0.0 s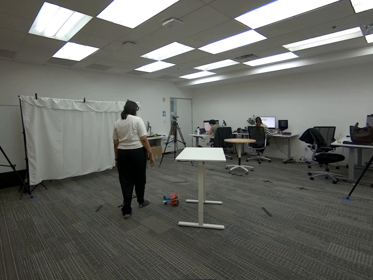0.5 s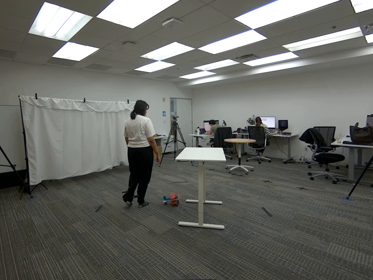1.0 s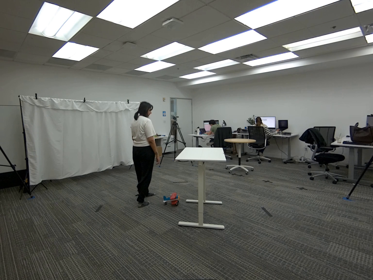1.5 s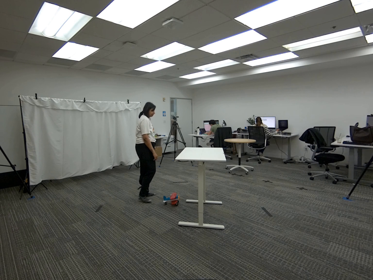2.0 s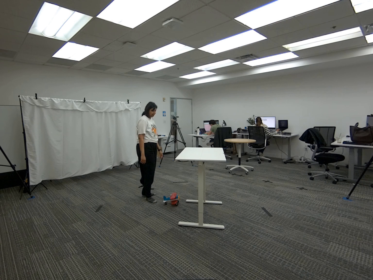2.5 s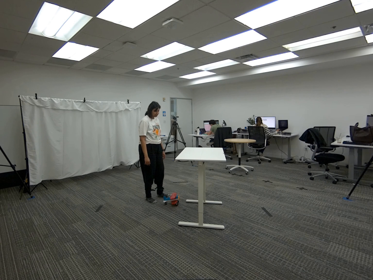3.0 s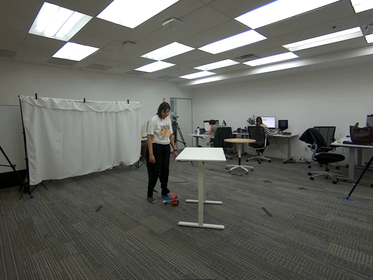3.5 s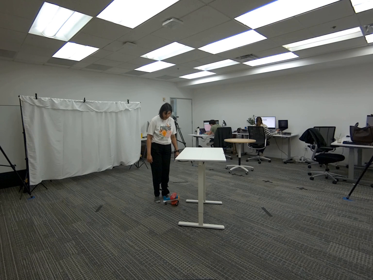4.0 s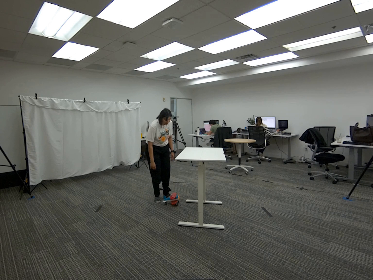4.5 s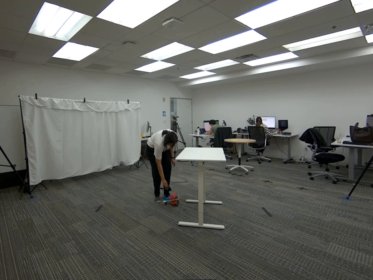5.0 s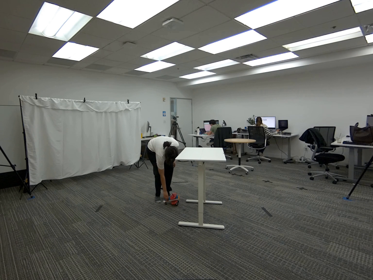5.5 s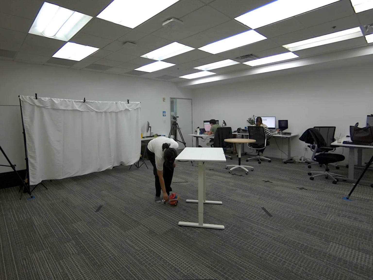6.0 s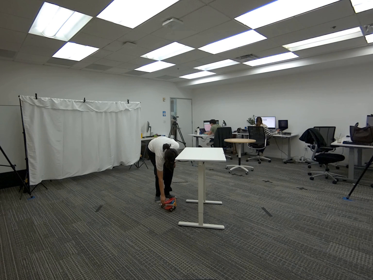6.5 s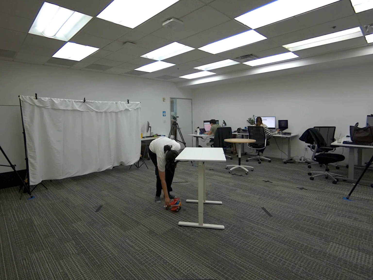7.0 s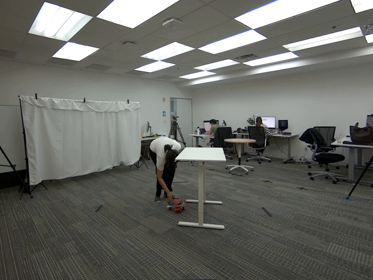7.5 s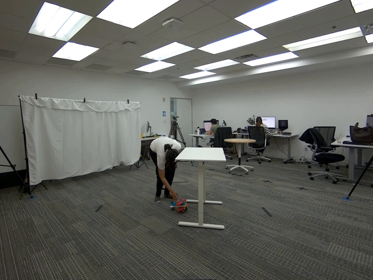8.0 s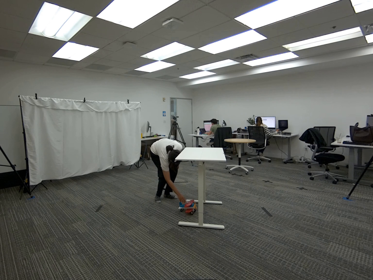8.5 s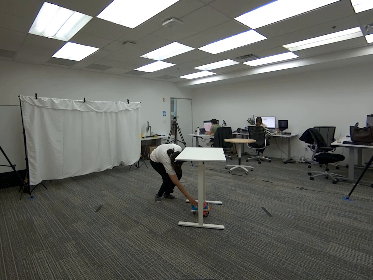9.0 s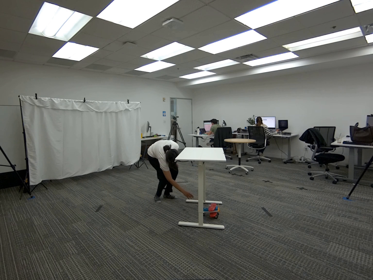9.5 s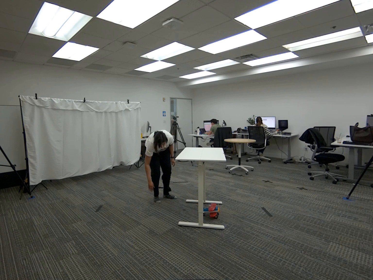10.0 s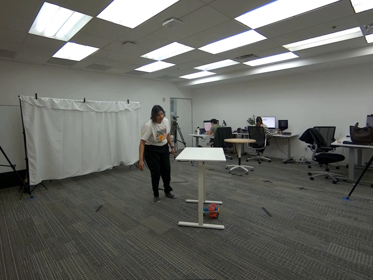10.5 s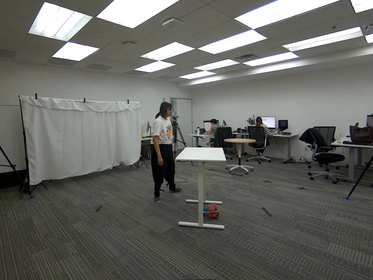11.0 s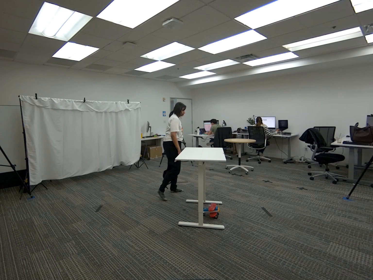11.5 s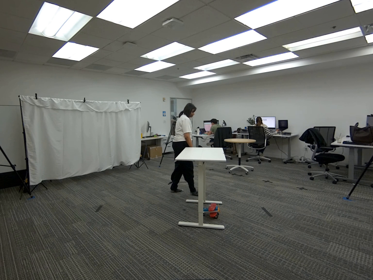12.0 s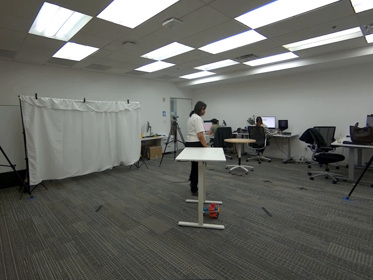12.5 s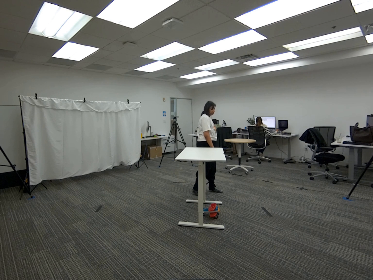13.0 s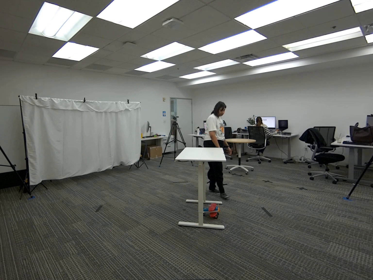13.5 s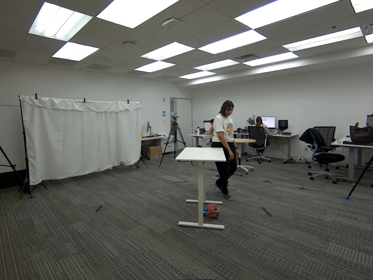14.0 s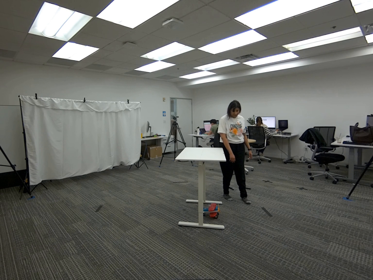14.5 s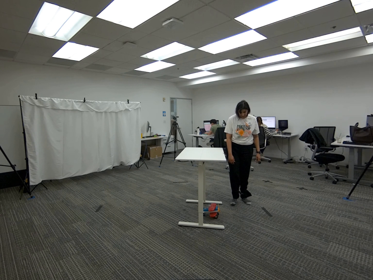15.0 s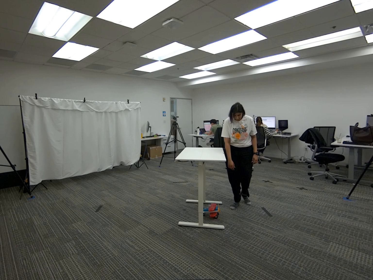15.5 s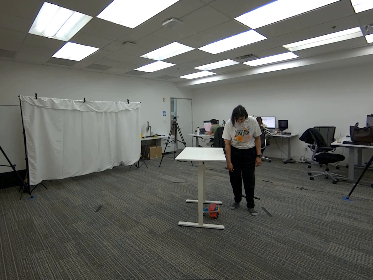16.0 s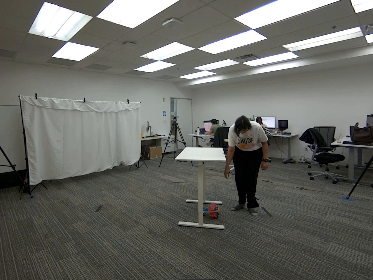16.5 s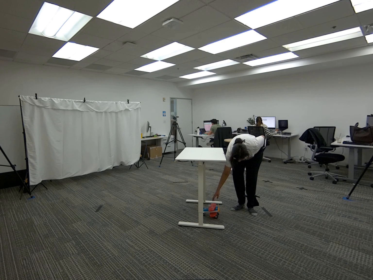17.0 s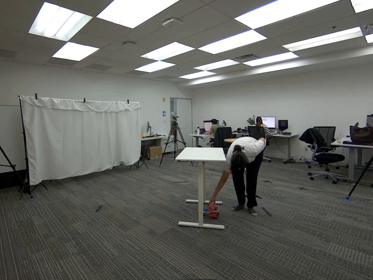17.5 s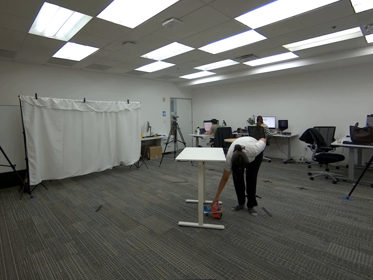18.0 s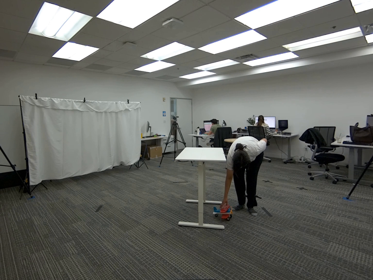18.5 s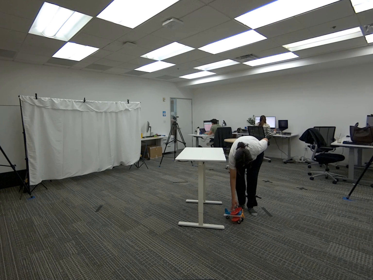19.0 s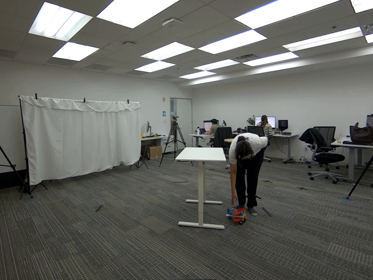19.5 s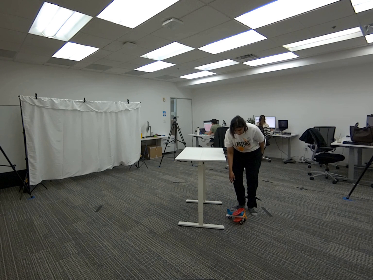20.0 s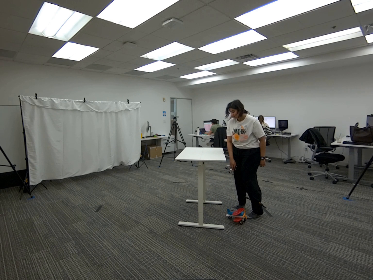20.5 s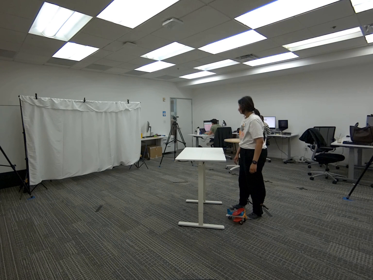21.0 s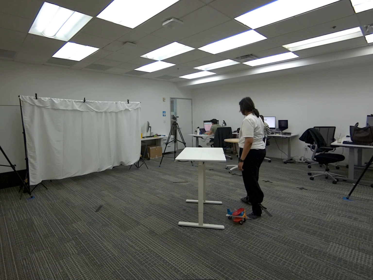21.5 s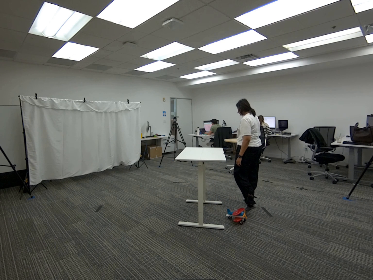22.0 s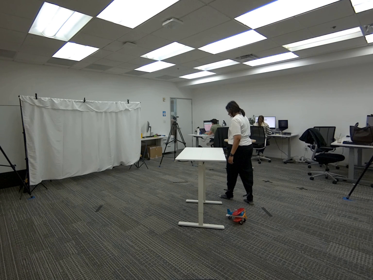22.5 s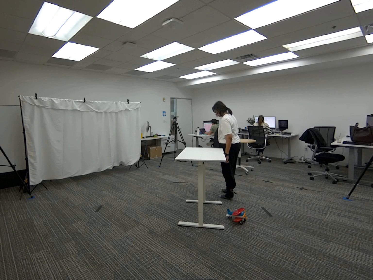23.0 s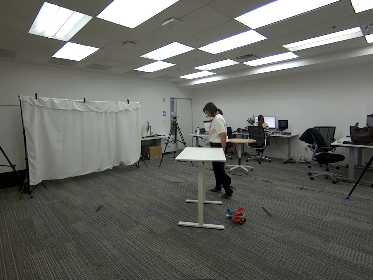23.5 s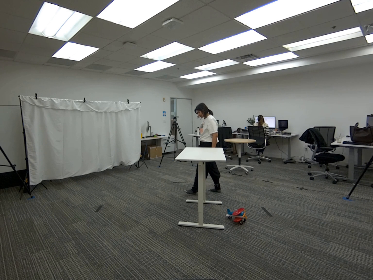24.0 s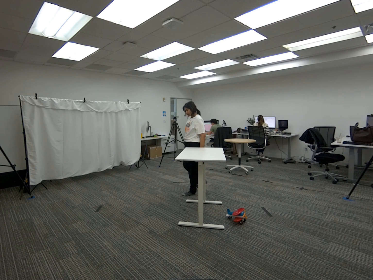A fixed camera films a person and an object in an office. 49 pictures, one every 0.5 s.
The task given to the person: Walk to the airplane on the ground, place your right hand on the plane, and roll it under the white desk.
